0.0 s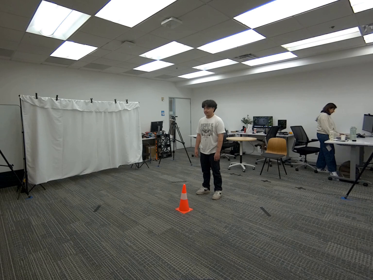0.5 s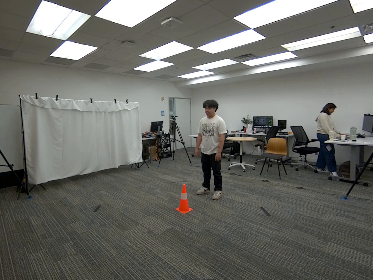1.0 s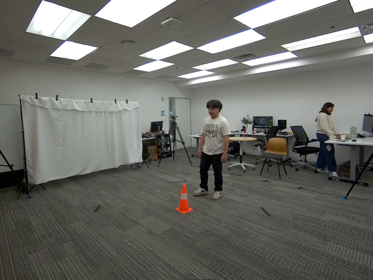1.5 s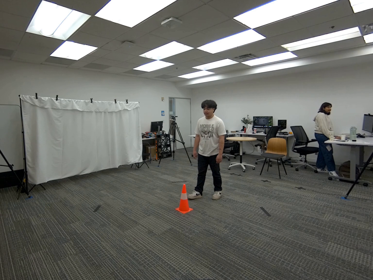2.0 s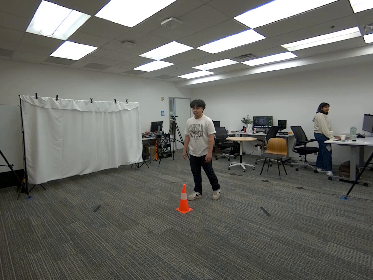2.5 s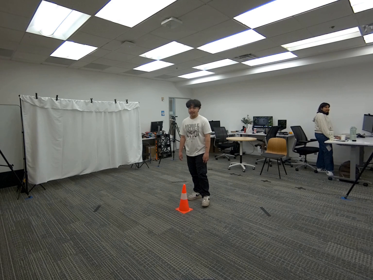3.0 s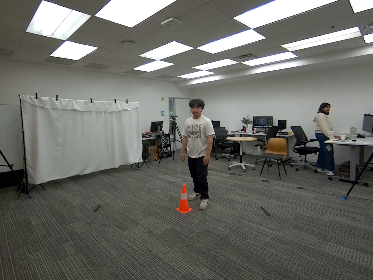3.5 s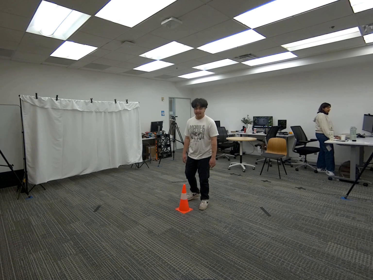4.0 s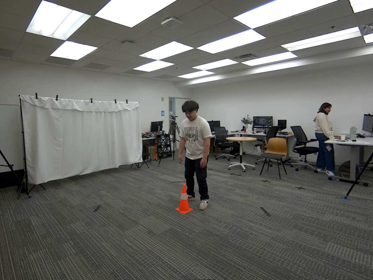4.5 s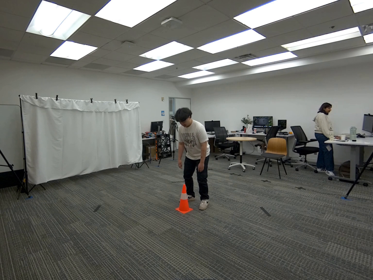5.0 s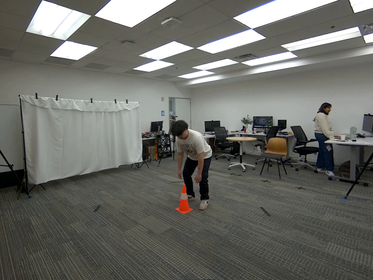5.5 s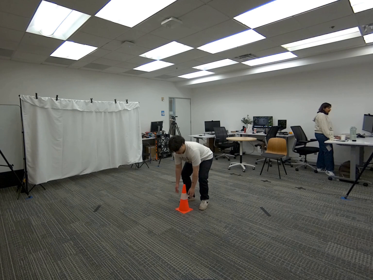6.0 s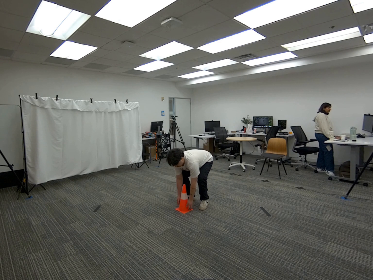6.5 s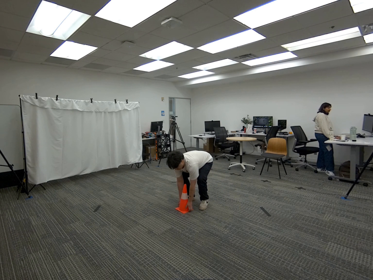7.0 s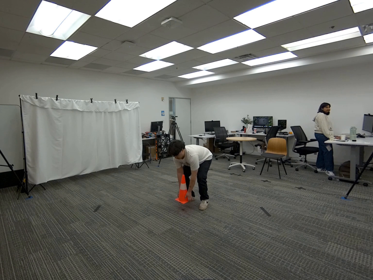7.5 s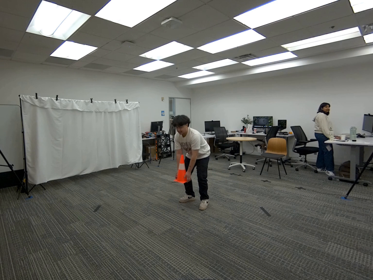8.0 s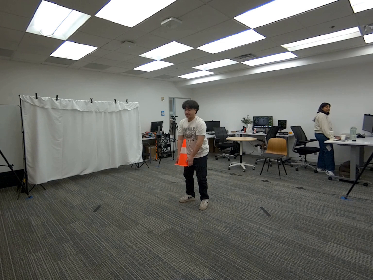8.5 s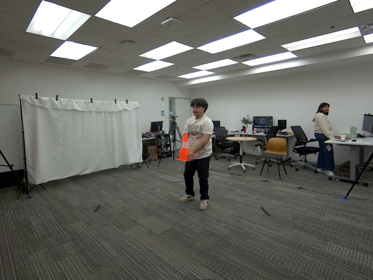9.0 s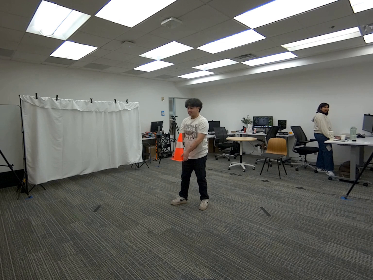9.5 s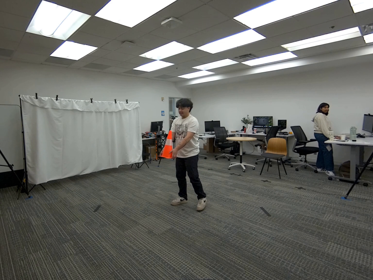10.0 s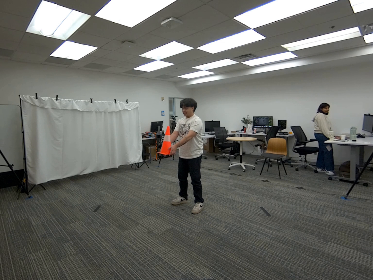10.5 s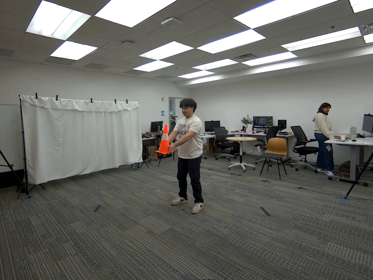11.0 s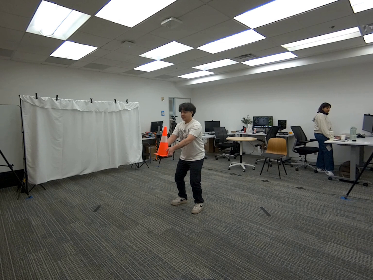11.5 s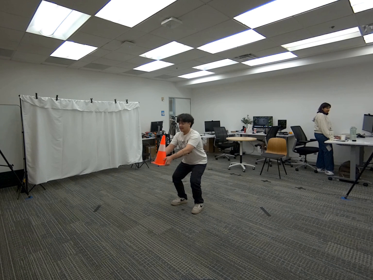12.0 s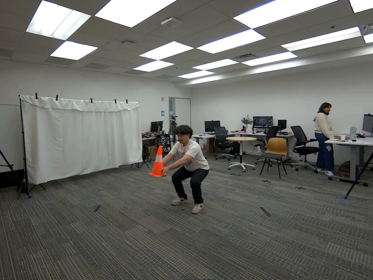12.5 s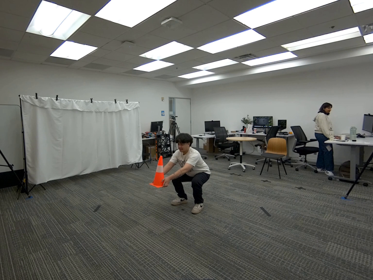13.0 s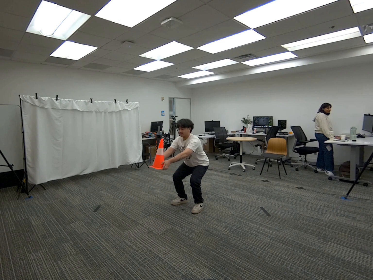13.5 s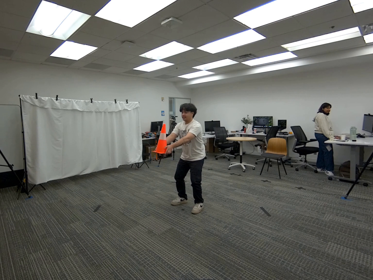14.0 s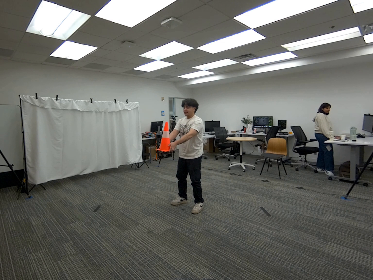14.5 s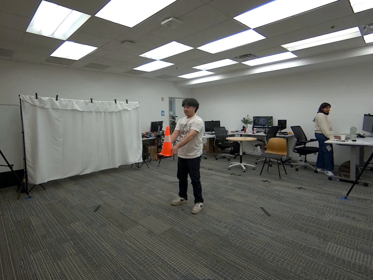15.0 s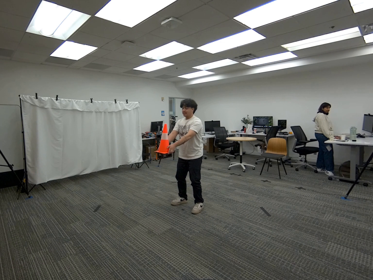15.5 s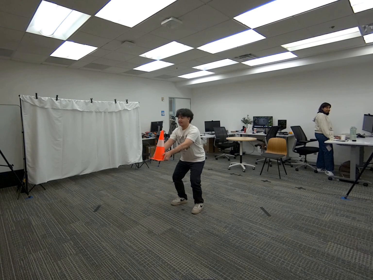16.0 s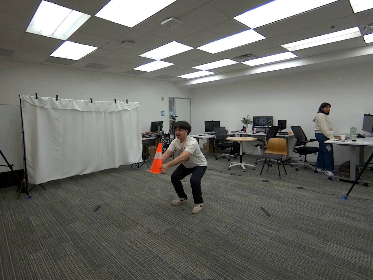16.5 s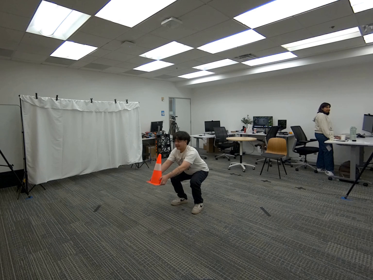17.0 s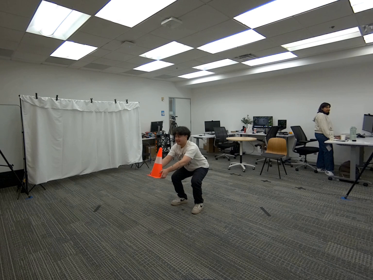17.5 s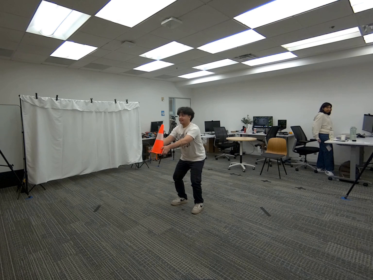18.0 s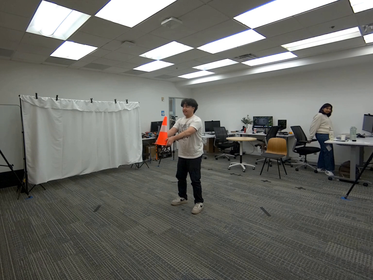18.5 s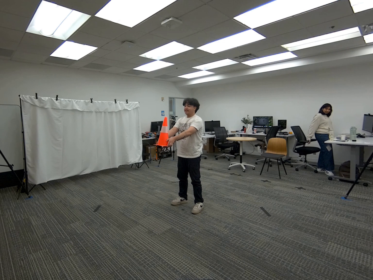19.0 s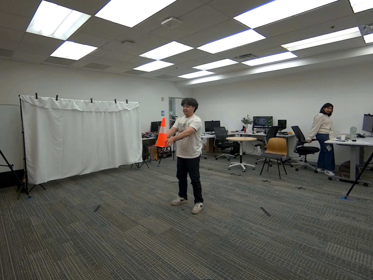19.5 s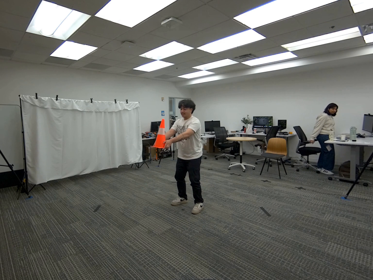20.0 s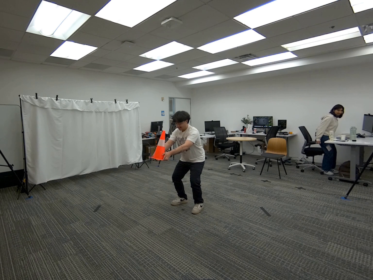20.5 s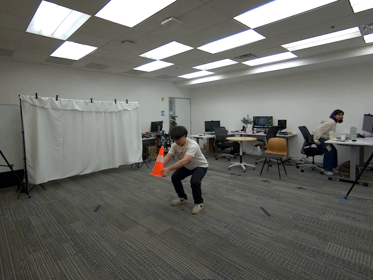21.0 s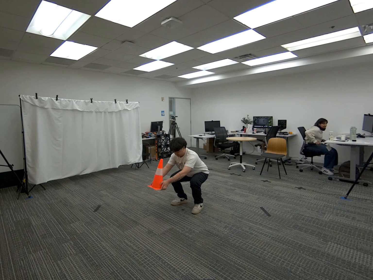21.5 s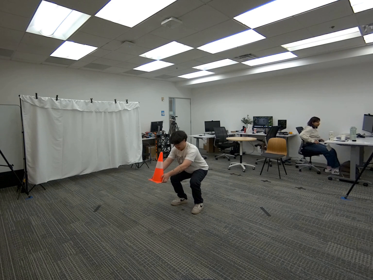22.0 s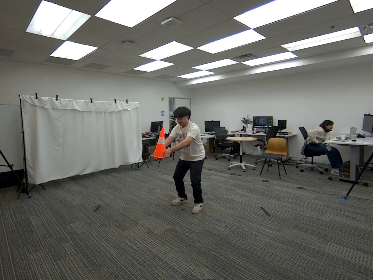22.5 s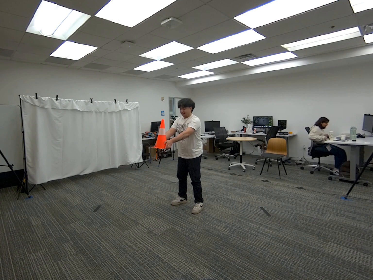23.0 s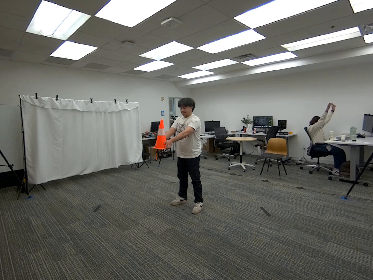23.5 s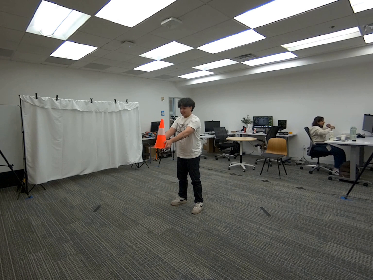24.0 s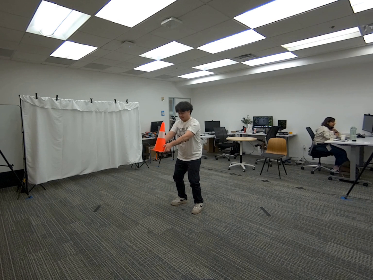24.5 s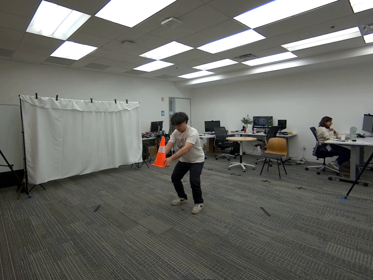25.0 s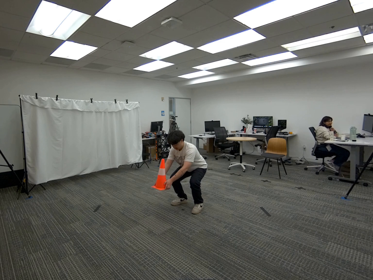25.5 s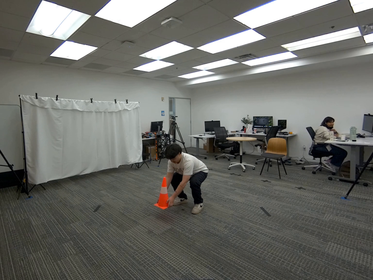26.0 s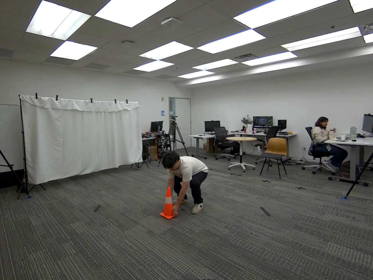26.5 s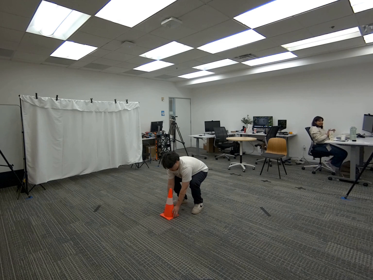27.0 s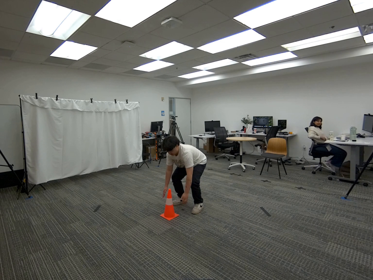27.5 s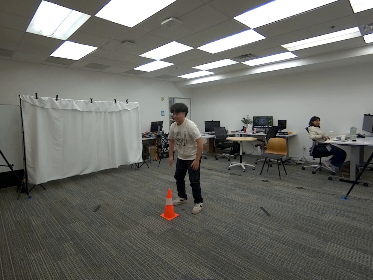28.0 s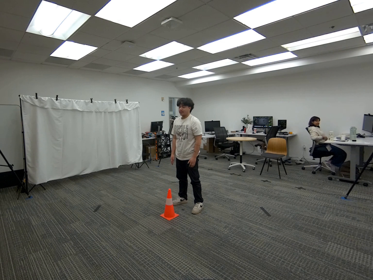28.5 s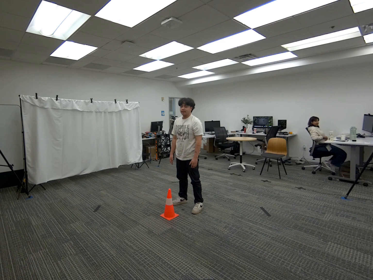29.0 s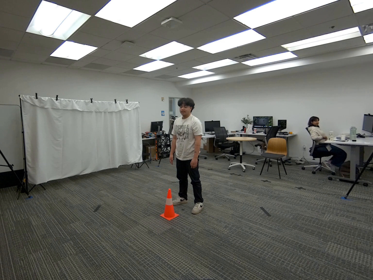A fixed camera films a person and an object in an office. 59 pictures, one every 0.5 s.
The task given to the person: Walk to the traffic cone on the ground, pick up the cone with both hands, and place the cone in front of your body. Proceed to perform squats while holding the cone in front of you. Place the cone back on the ground when finish.
